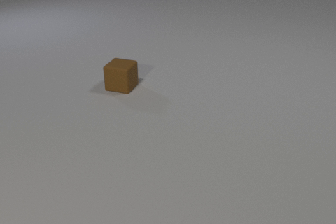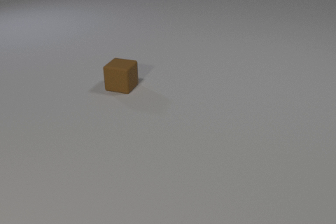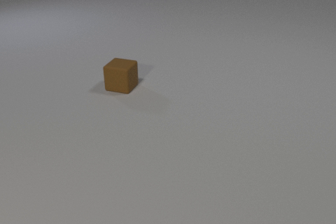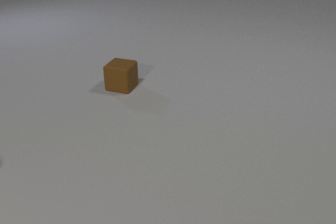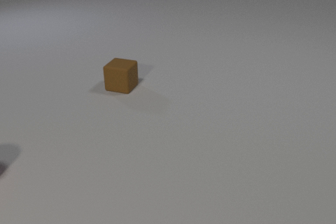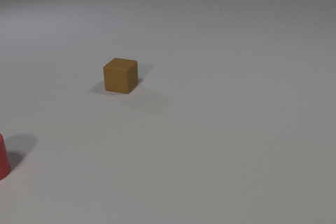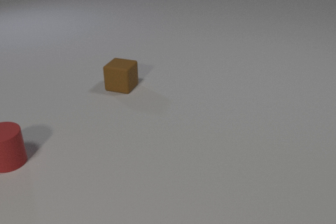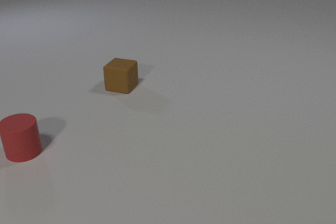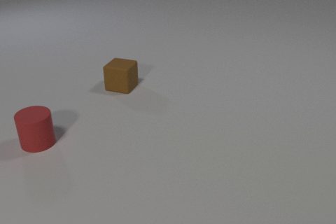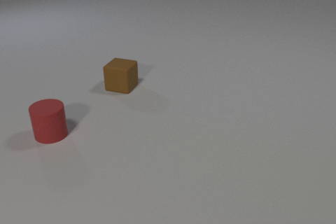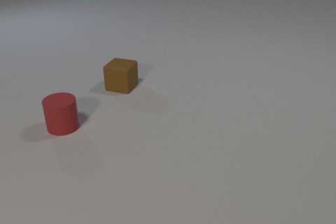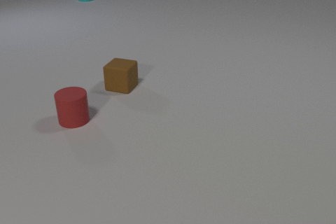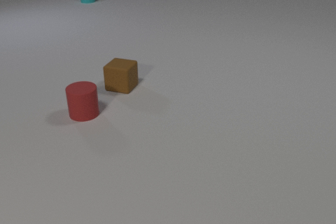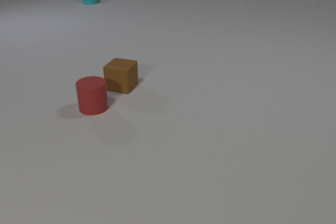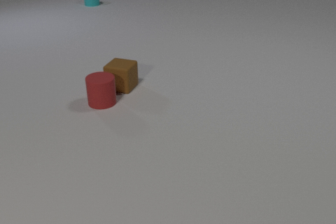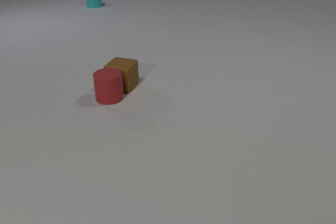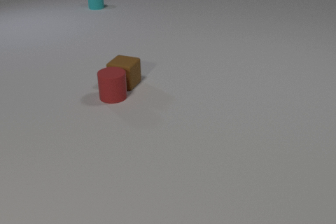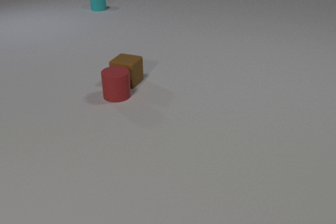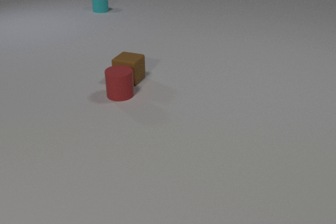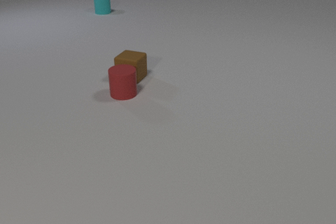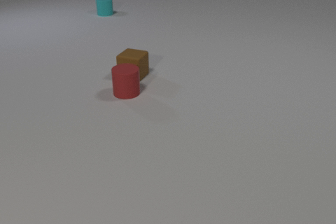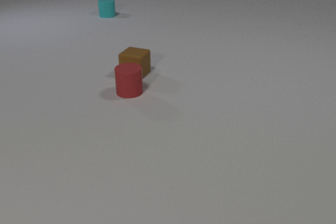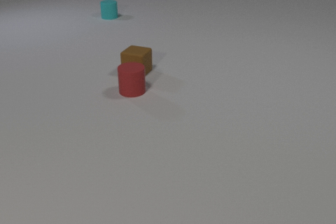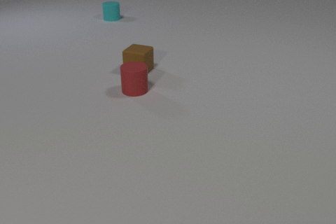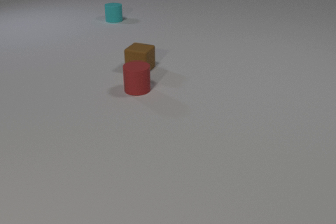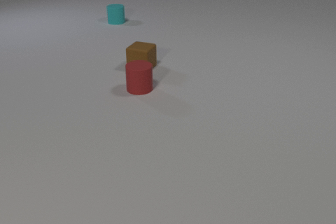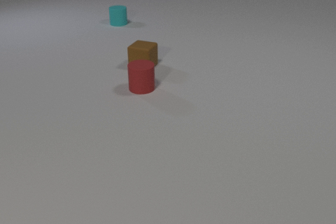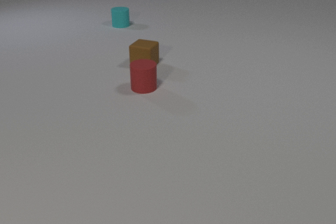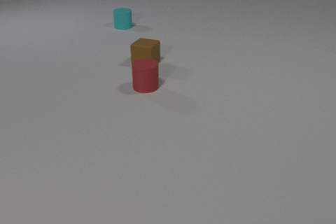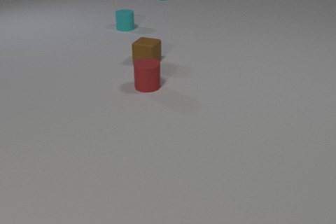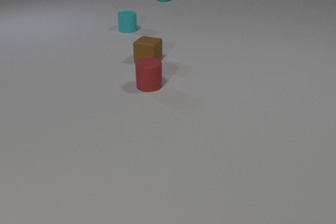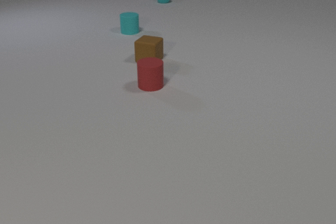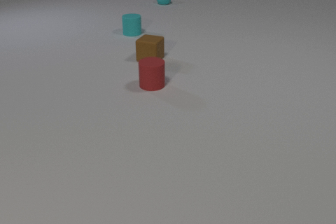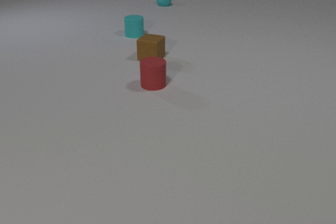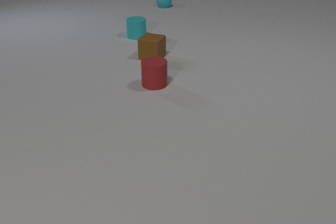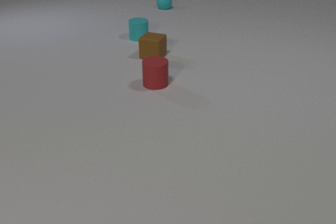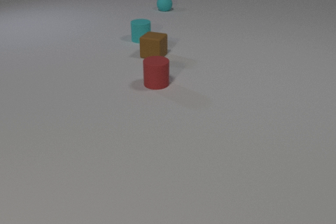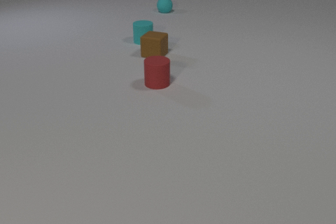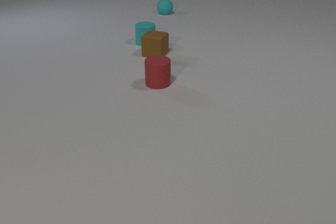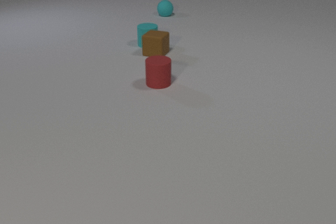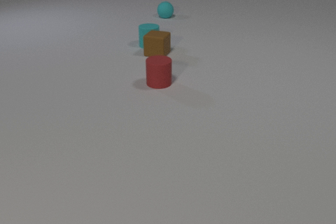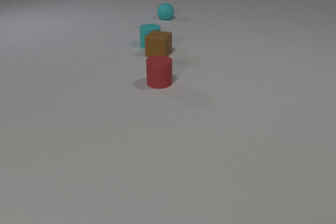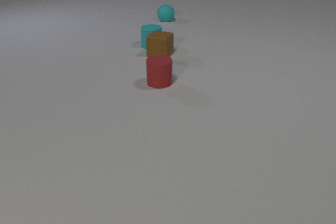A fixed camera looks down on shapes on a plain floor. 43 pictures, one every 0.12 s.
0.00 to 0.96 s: The red rubber cylinder comes in at the left edge, slides to the right and away from the camera.
0.96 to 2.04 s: The red rubber cylinder slides to the right and away from the camera. The brown rubber cube slides away from the camera and to the right. The cyan rubber cylinder comes in at the top edge, slides toward the camera. The red rubber cylinder and the brown rubber cube collide.
2.04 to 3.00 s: The red rubber cylinder slides to the right and away from the camera. The brown rubber cube slides away from the camera and to the right. The cyan rubber cylinder slides toward the camera.
3.00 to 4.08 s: The red rubber cylinder slides to the right and away from the camera. The brown rubber cube slides away from the camera. The cyan rubber cylinder slides toward the camera and to the right. The cyan rubber sphere comes in at the top edge, rolls toward the camera.
4.08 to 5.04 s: The brown rubber cube slides to the right and away from the camera. The cyan rubber cylinder slides toward the camera and to the right. The cyan rubber sphere rolls toward the camera. The brown rubber cube and the cyan rubber cylinder collide.
What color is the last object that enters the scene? cyan.
What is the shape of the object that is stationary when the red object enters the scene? cube.
How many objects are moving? 4.
